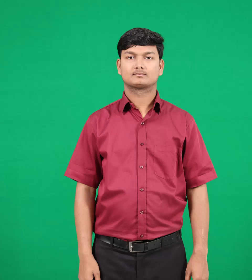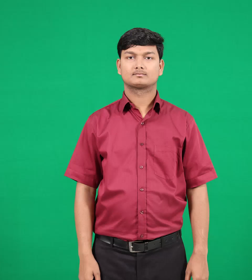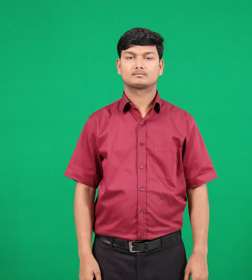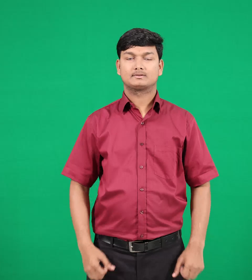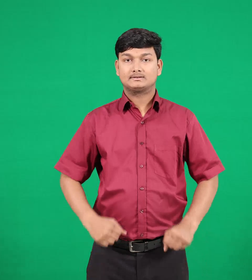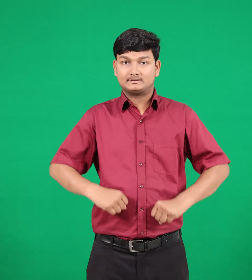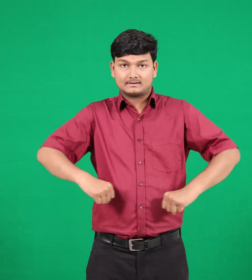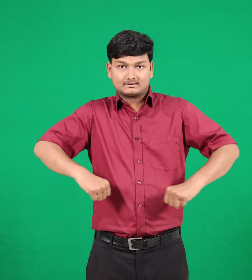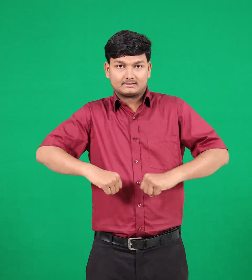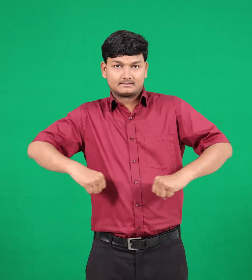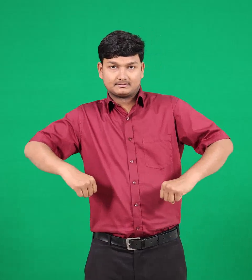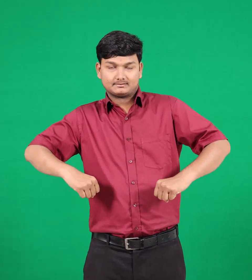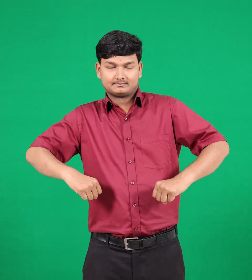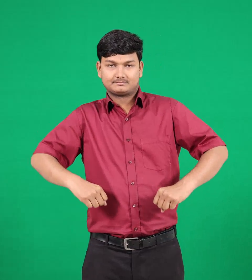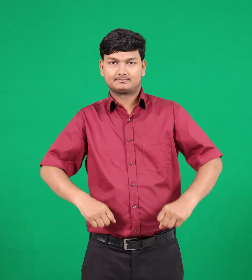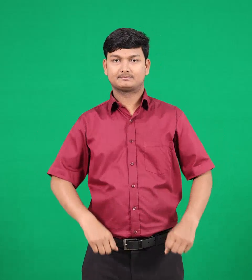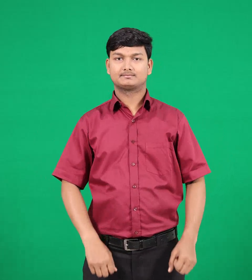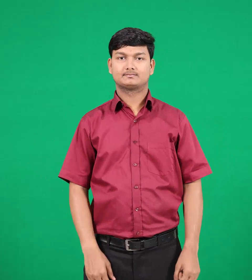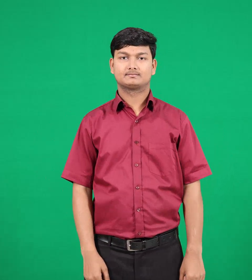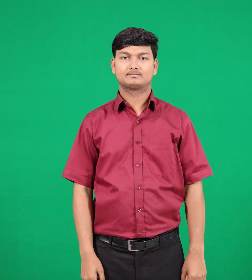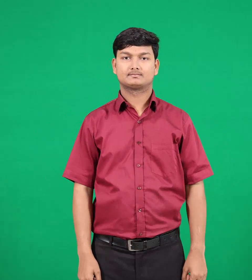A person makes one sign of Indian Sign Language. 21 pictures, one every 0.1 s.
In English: space
